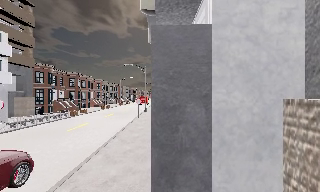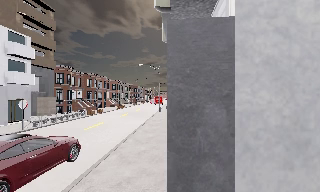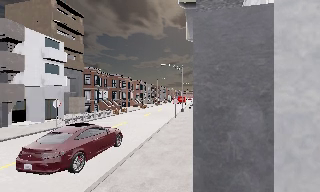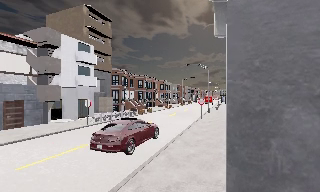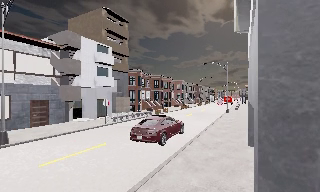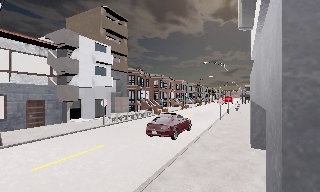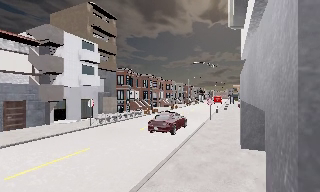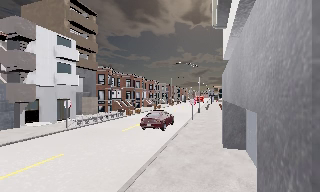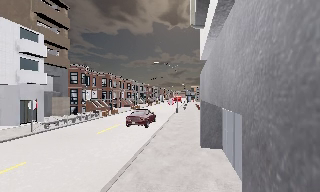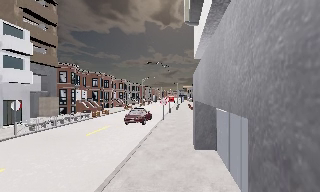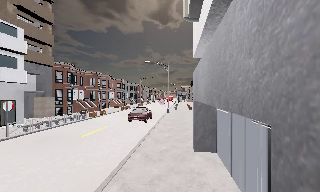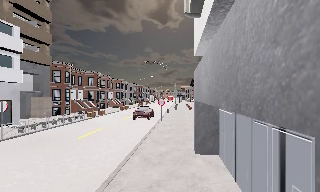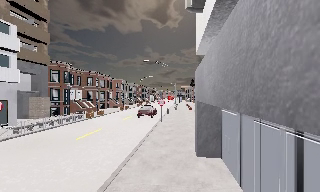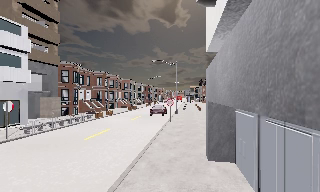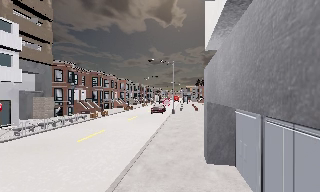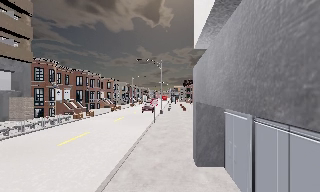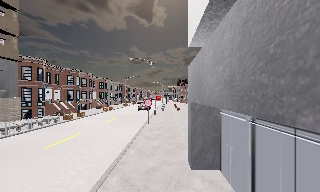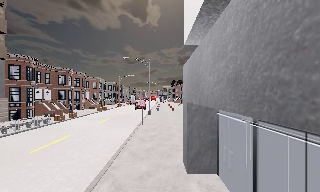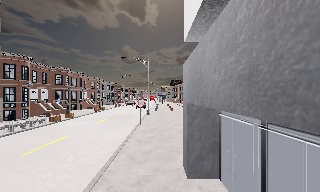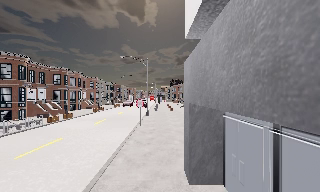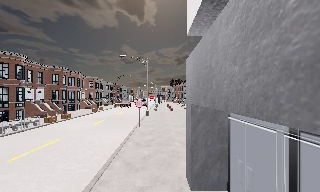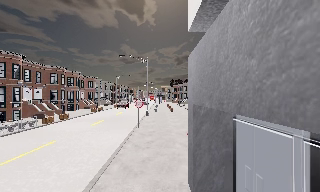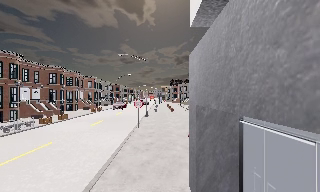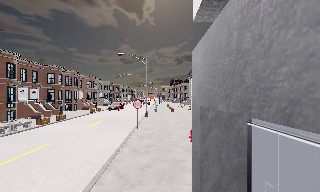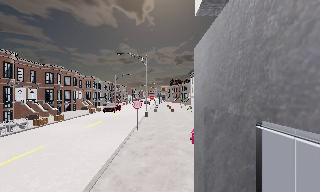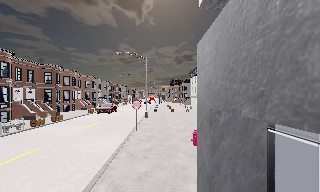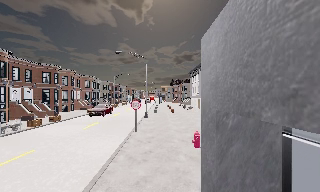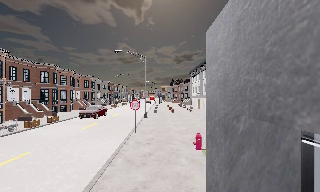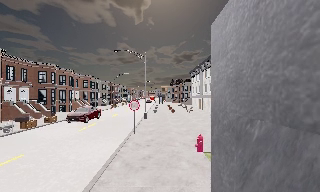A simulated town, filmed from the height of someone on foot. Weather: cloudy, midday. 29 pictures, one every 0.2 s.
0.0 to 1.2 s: The camera pans to its left, which is counterclockwise from overhead, by about 25 degrees. It travels forward, about 1.5 m, so what stands in front looms larger.
1.2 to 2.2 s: The scene slides to the left, as the camera pans about 15 degrees to its right. It travels forward, about 1.5 m, so what stands in front looms larger.
2.2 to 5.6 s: The camera travels forward, about 5 m, so what stands in front looms larger.
The film runs forward here.
